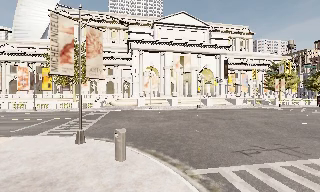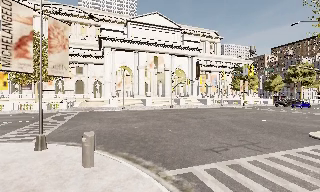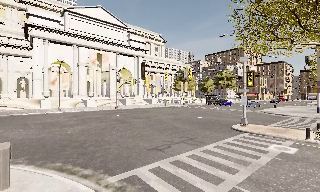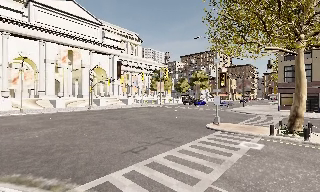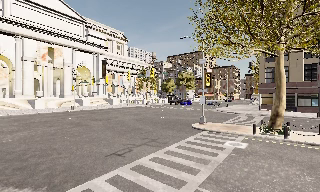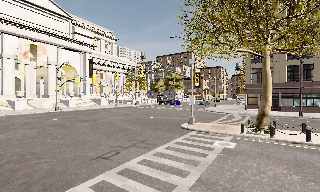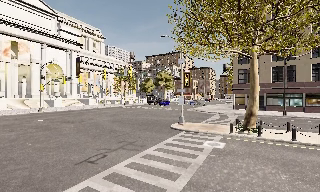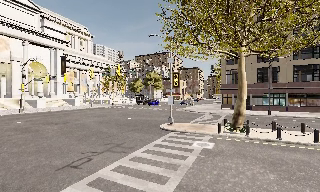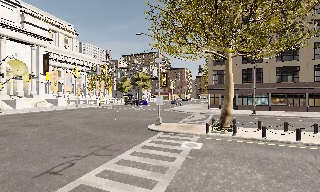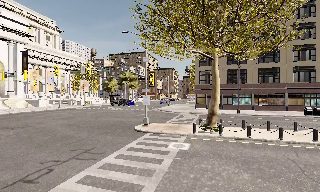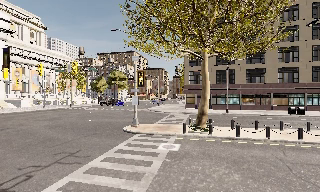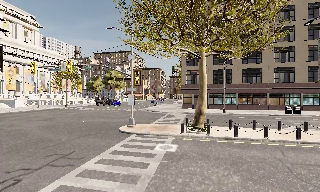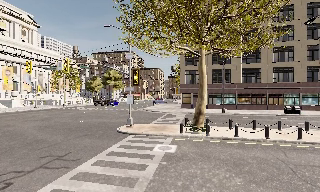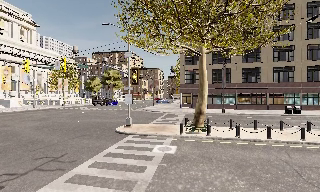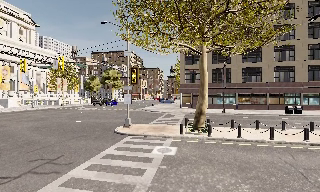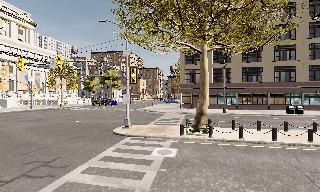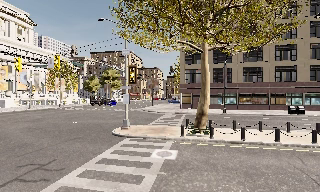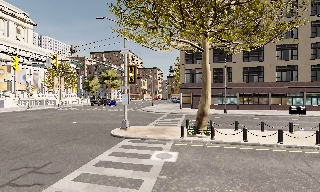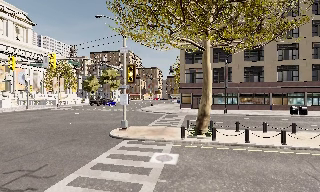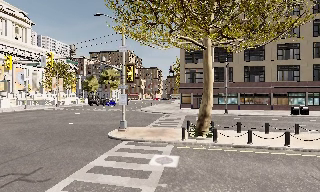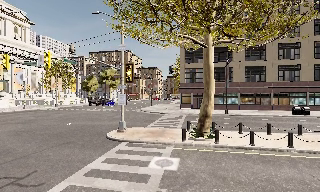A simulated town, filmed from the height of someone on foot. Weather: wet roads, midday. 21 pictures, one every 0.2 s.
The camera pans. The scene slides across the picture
to the left.
The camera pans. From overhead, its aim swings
clockwise.
0.0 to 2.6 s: The camera swings to its right by about 65 degrees, and the scene slides to the left. It travels forward, about 3 m.
2.6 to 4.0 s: The camera travels forward, about 1.5 m, so what stands in front looms larger.
The film runs forward here.
